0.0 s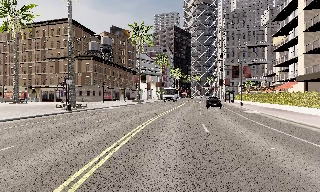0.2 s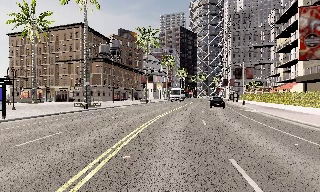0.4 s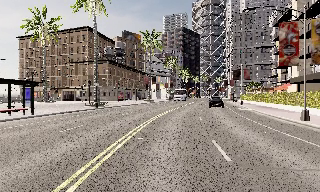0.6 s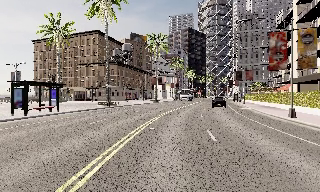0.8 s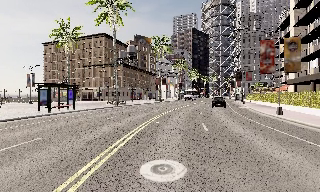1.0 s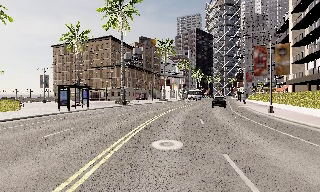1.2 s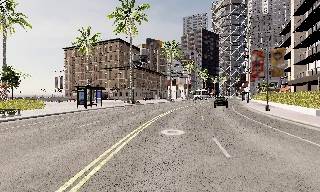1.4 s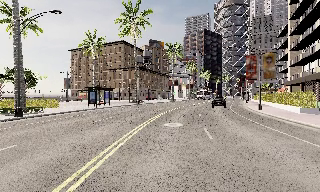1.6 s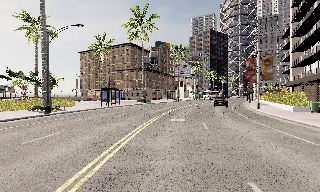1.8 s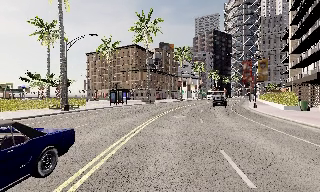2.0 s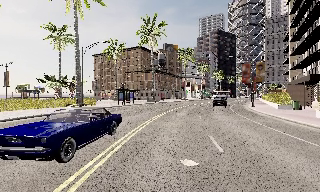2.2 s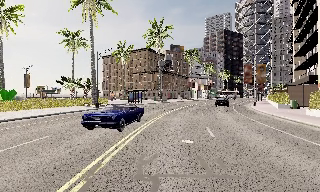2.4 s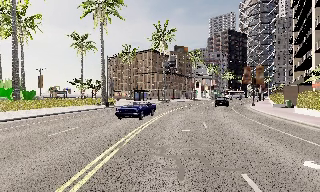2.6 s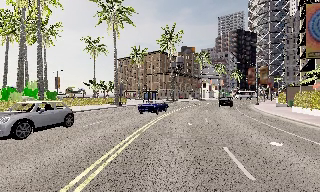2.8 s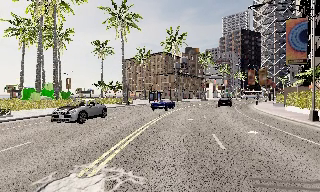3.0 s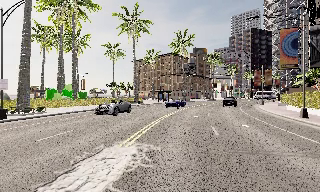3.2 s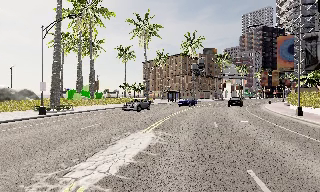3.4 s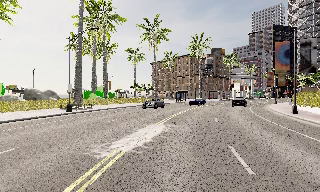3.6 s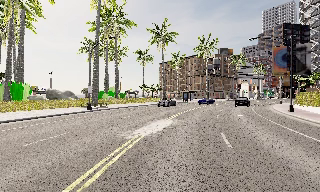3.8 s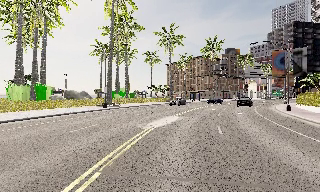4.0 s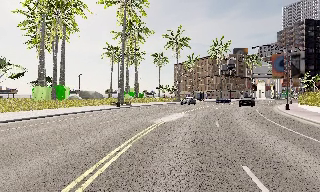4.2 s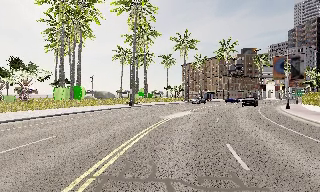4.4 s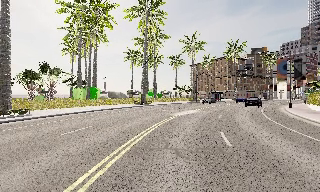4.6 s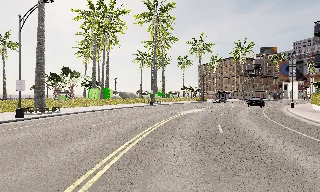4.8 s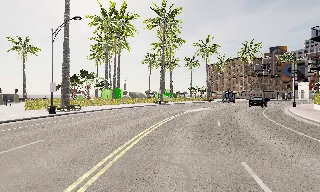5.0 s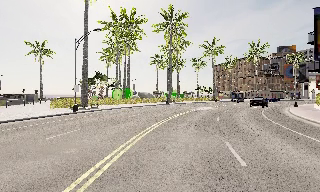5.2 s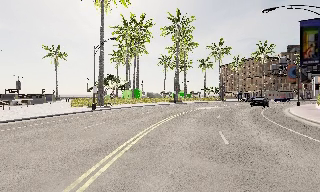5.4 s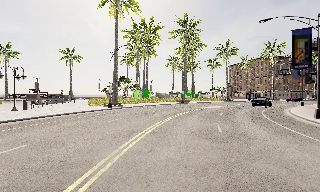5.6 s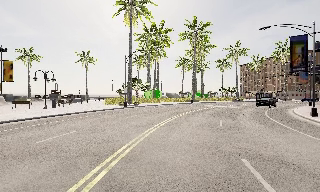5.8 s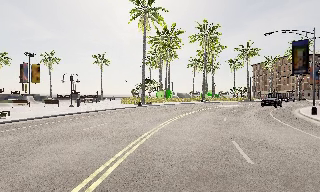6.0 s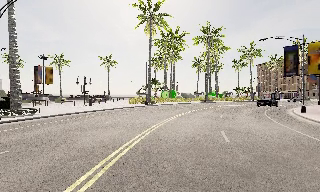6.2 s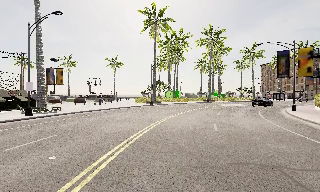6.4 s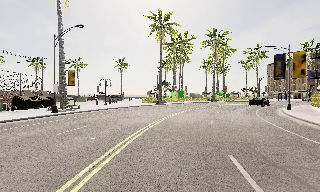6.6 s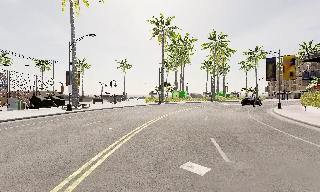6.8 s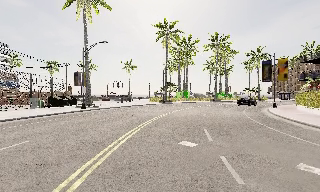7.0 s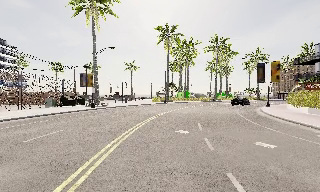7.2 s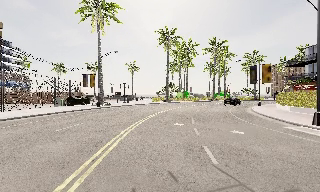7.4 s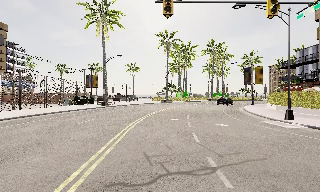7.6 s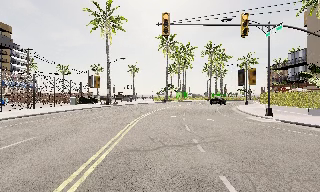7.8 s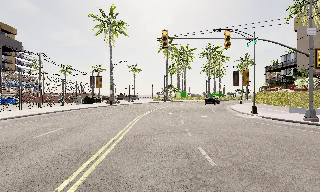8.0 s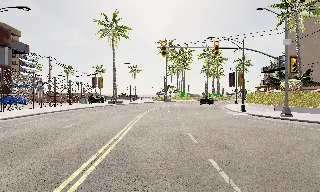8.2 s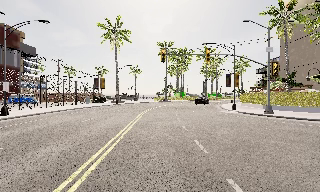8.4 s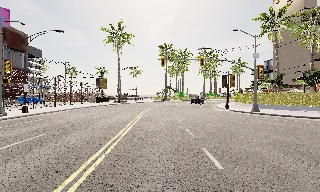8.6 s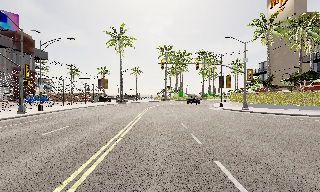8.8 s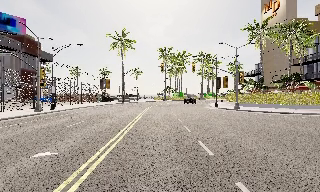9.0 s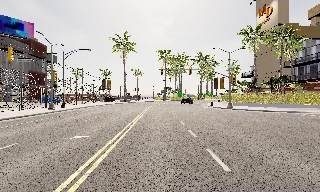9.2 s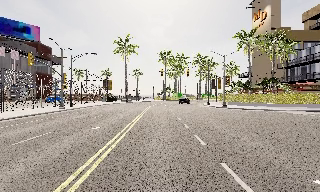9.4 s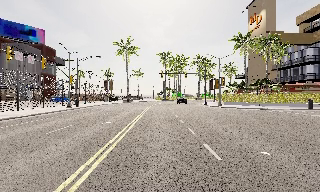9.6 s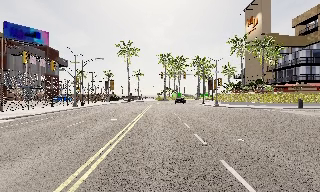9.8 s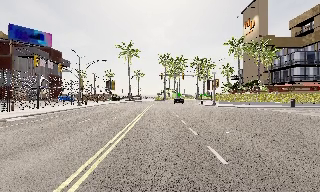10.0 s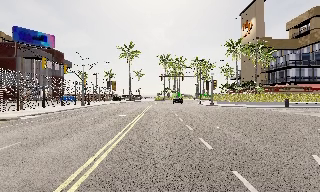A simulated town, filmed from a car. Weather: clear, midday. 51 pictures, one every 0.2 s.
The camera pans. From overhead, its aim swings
counterclockwise.
The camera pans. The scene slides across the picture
to the right.
0.0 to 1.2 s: The camera swings to its left by about 10 degrees, and the scene slides to the right. It travels backward, about 12 m, so what stands in front gets smaller.
1.2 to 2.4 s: The camera travels backward, about 12 m, so what stands in front gets smaller.
2.4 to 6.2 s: The camera pans to its left, which is counterclockwise from overhead, by about 50 degrees. It travels backward, about 35 m.
6.2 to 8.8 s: The camera travels backward, about 25 m, so what stands in front gets smaller.
8.8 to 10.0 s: The camera travels backward, about 10 m, so what stands in front gets smaller. It loses speed.
The film runs backward here.
